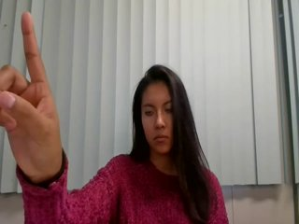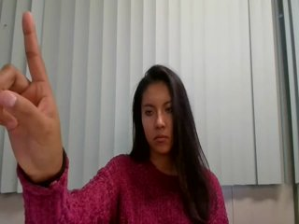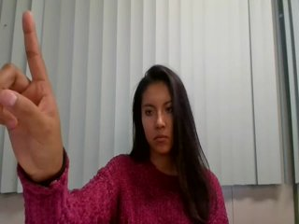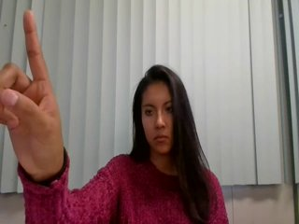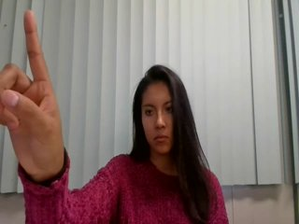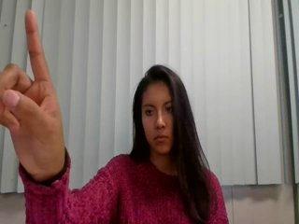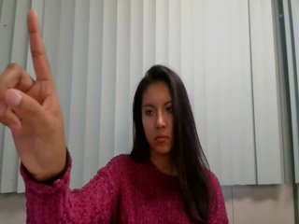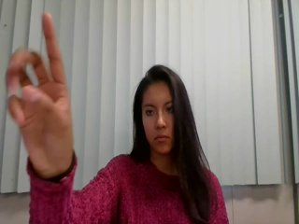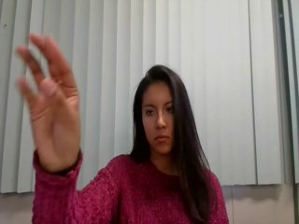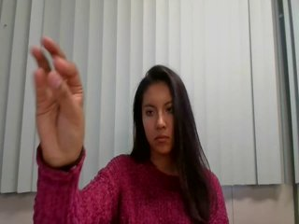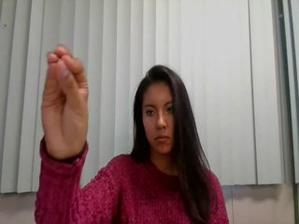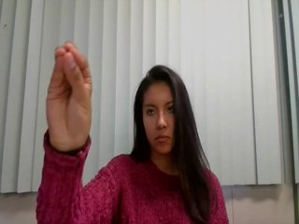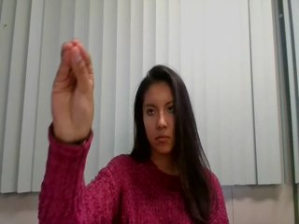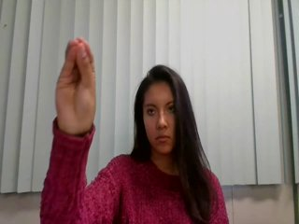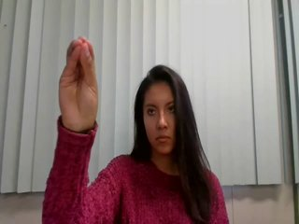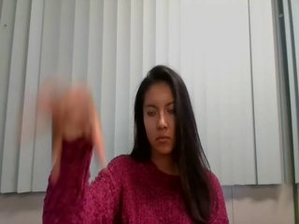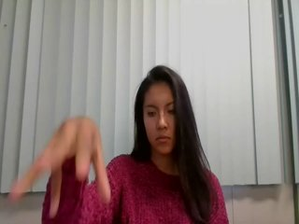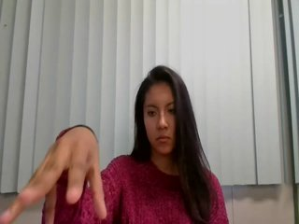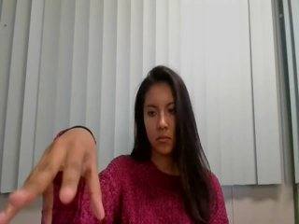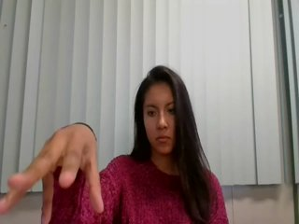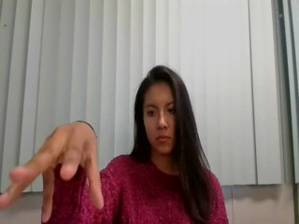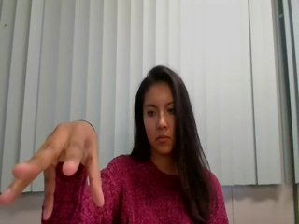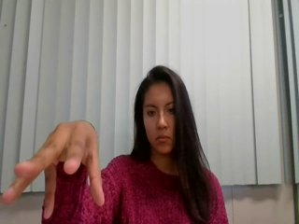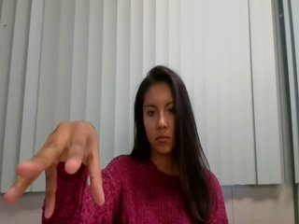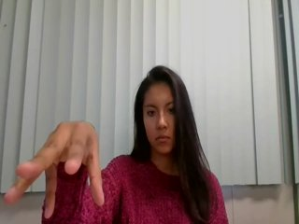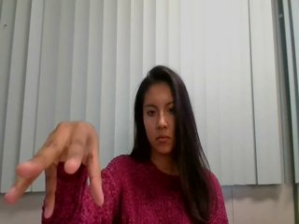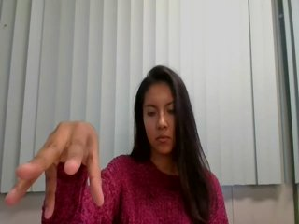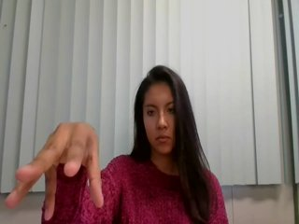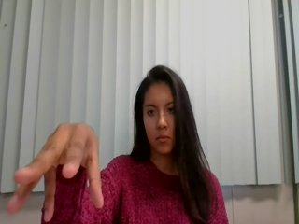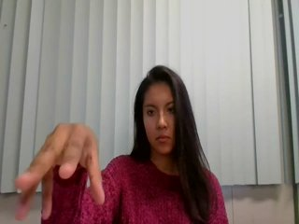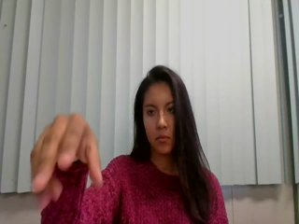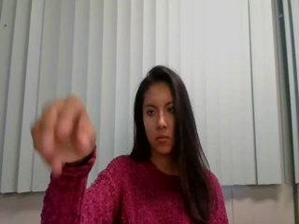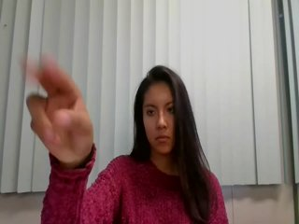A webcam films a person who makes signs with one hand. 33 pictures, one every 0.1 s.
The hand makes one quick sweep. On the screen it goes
downward.
0.0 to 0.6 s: Pointing with one finger.
0.7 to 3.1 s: On the screen the hand sweeps downward. The name of the sign: Throw down.
